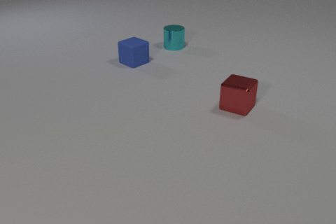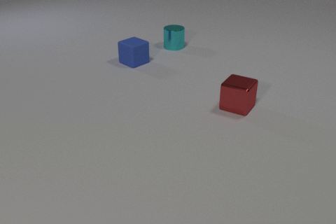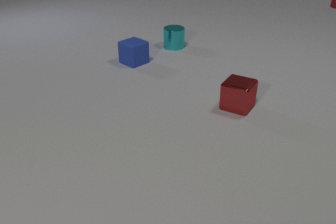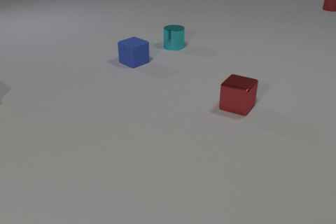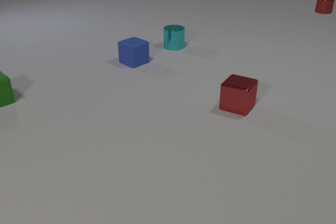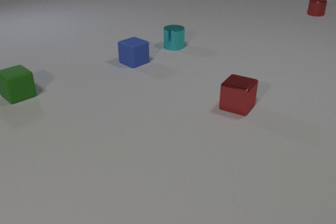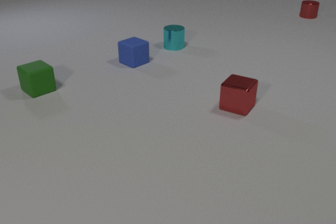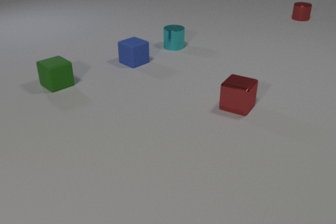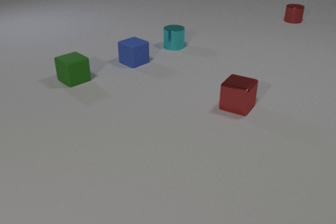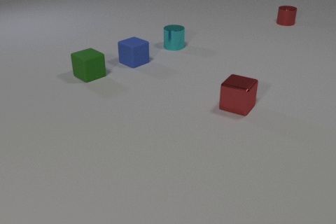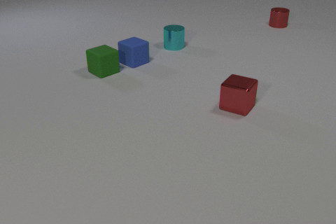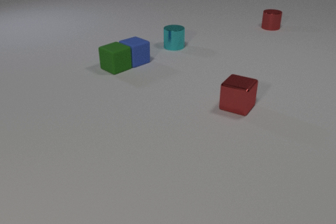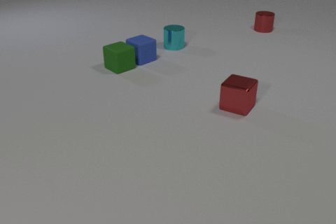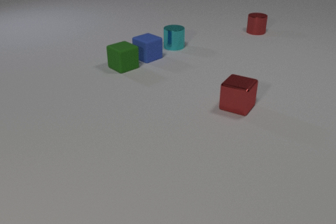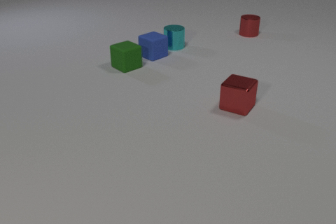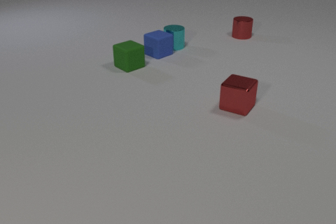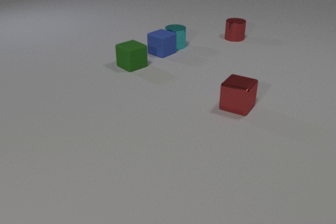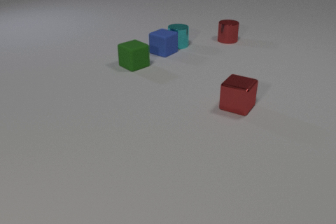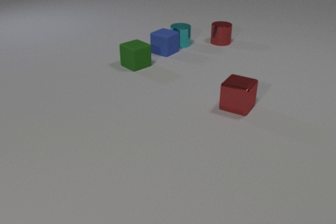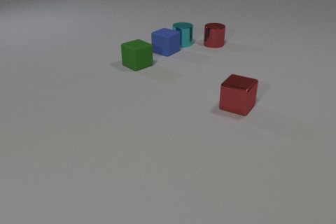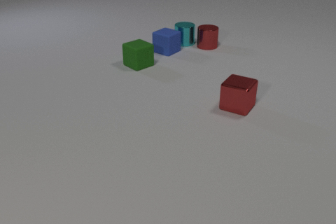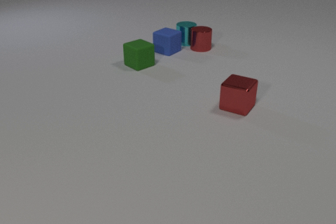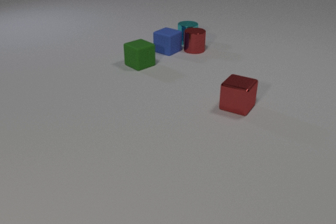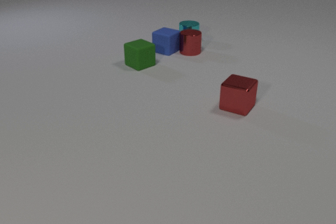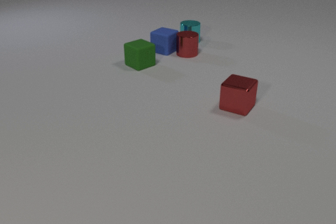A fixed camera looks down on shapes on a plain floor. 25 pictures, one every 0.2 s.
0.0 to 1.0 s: The green rubber cube comes in at the left edge, slides to the right. The red metal cylinder comes in at the right edge, slides toward the camera and to the left.
1.0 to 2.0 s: The green rubber cube slides to the right and away from the camera. The red metal cylinder slides toward the camera and to the left.
2.0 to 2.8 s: The green rubber cube slides to the right and away from the camera. The blue rubber cube slides to the right and away from the camera. The red metal cylinder slides toward the camera and to the left. The green rubber cube and the blue rubber cube collide.
2.8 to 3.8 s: The green rubber cube slides to the right. The blue rubber cube slides to the right and away from the camera. The red metal cylinder slides toward the camera and to the left. The cyan metal cylinder slides away from the camera and to the right. The blue rubber cube and the cyan metal cylinder collide.
3.8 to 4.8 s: The red metal cylinder slides toward the camera and to the left. The cyan metal cylinder slides away from the camera and to the right. The blue rubber cube and the red metal cylinder collide.
How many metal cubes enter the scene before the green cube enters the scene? 0.
How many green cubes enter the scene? 1.
What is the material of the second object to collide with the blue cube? metal.
